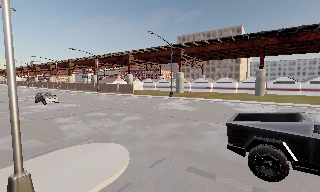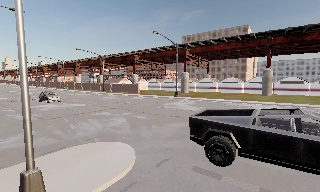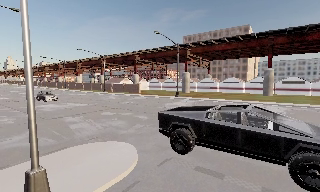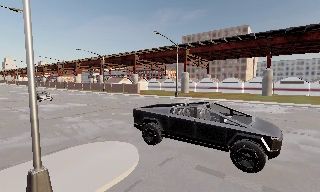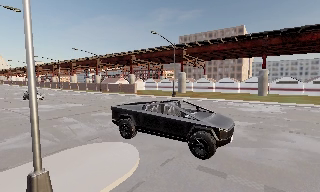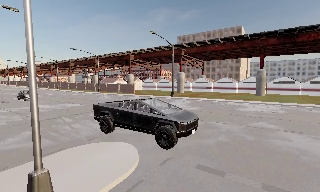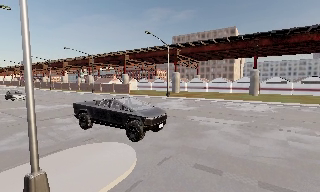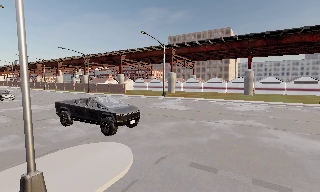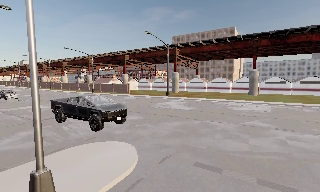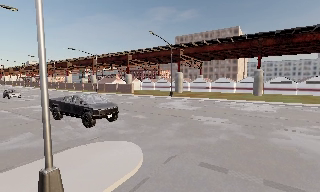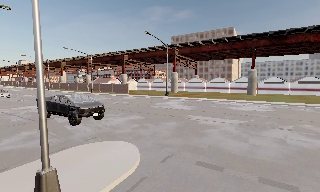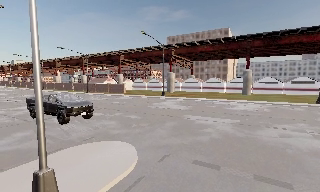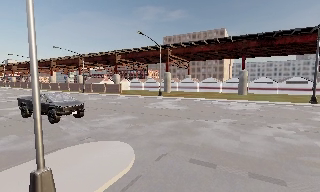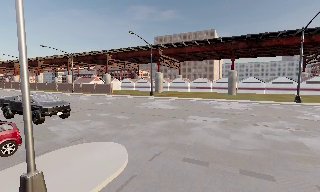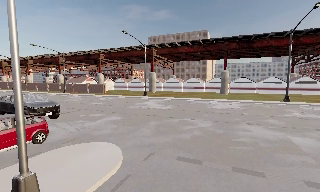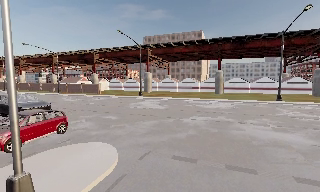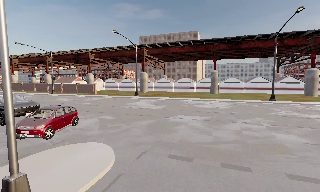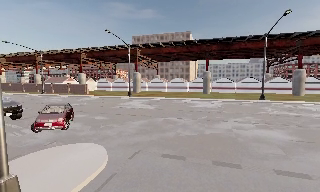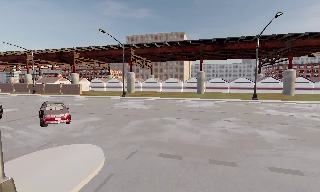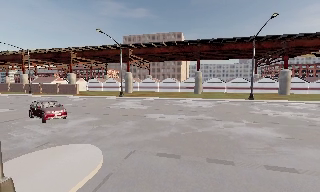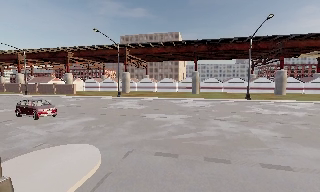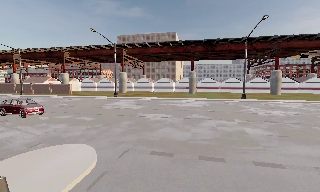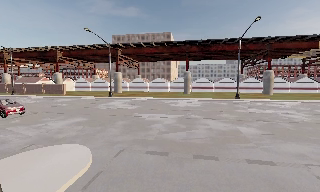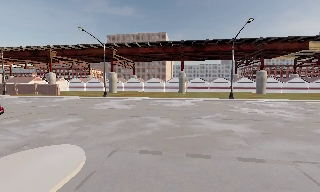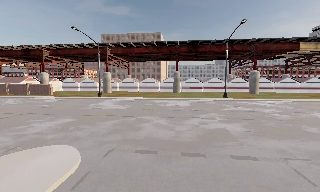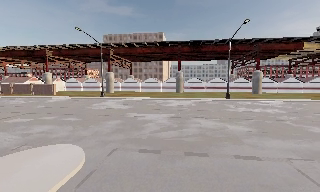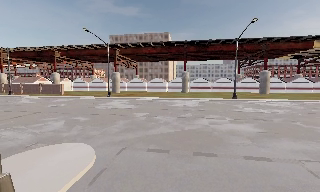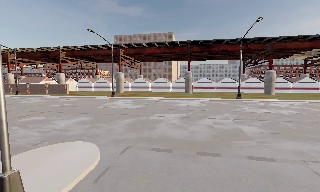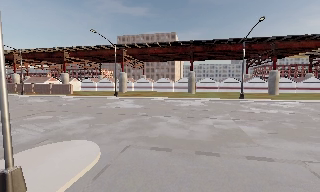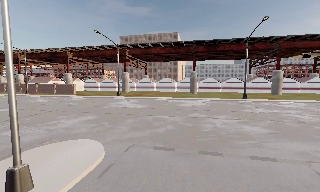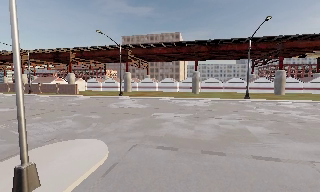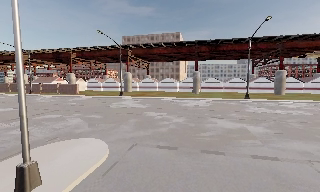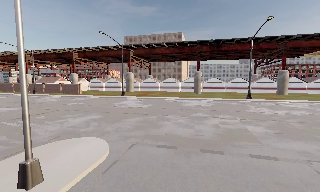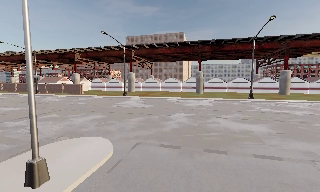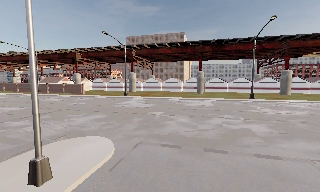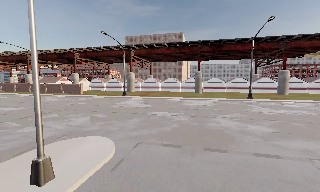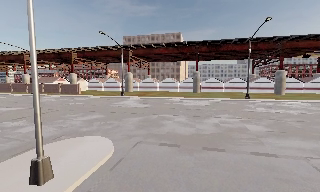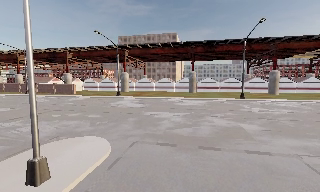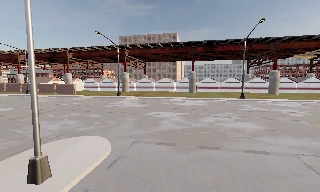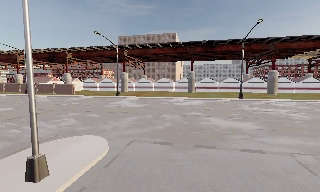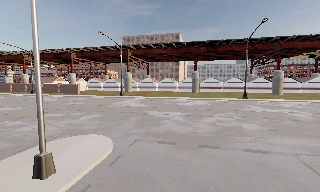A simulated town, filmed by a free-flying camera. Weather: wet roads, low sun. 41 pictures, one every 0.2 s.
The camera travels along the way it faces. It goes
backward.
0.0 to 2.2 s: The camera travels to its left, about 1 m.
2.2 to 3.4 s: The camera swings to its right by about 10 degrees, and the scene slides to the left.
3.4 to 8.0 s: The camera travels backward, about 1.5 m, so what stands in front gets smaller.
The film runs backward here.
